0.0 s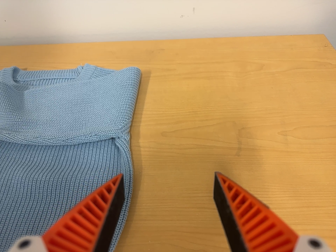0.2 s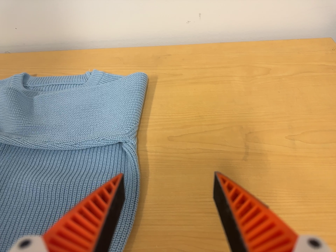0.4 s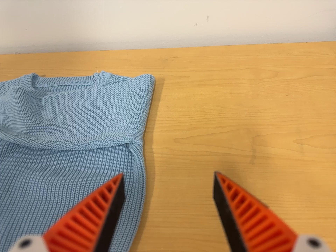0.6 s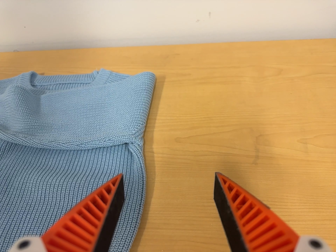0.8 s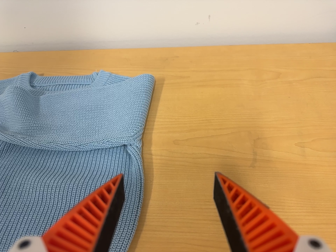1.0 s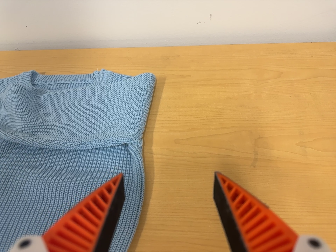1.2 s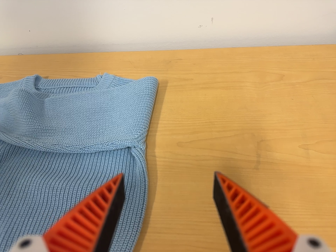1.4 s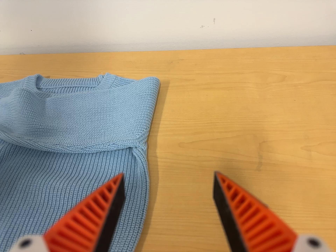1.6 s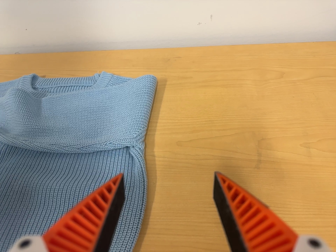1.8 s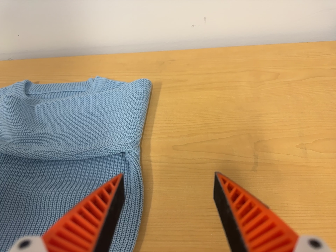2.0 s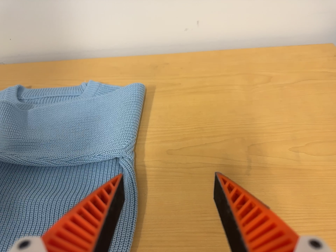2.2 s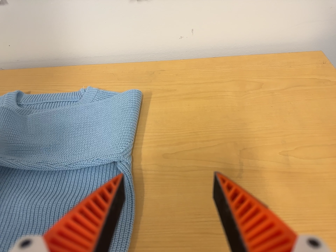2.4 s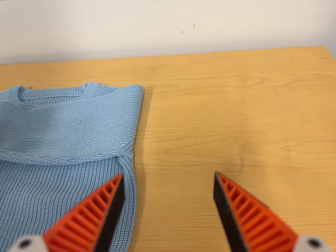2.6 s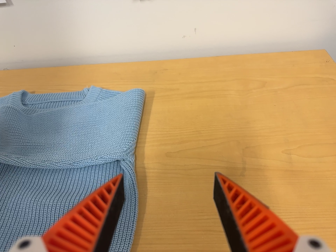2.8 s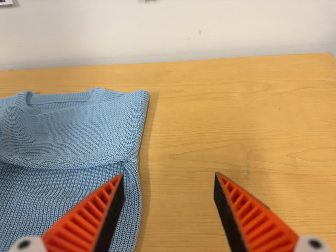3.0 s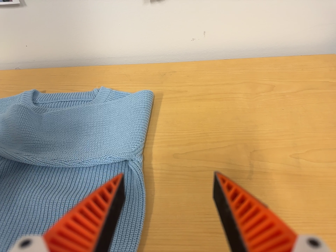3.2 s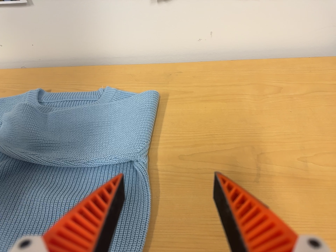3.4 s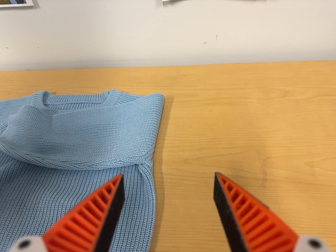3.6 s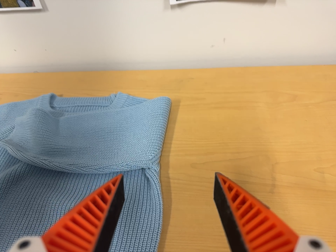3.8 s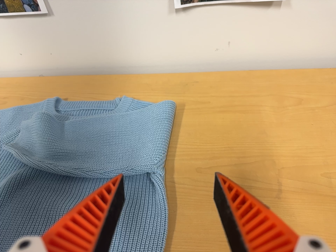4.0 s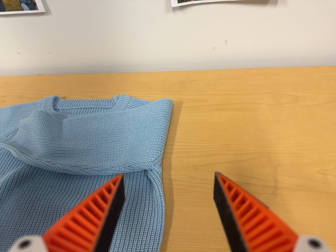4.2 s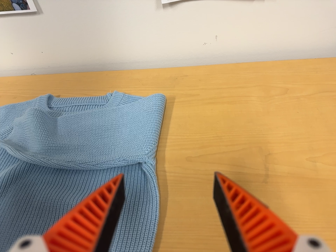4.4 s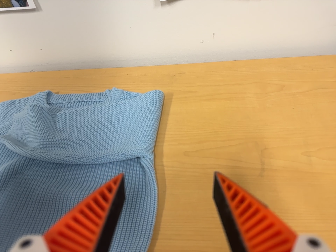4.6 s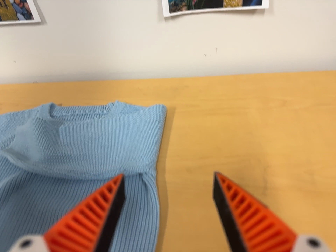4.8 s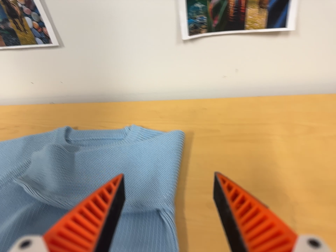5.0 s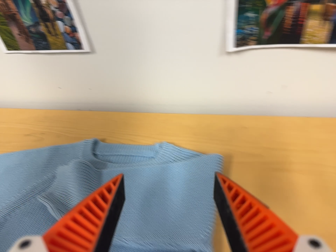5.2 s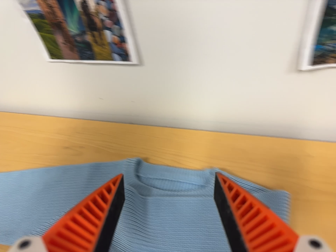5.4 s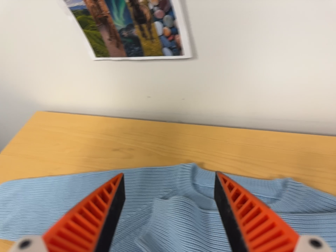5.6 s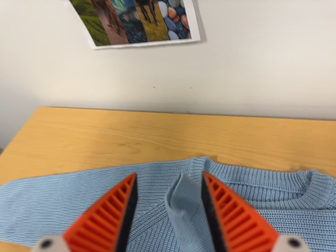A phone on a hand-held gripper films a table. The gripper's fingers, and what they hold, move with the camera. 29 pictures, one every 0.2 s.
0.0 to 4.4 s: The camera shifts only a little, or ends up much as it began.
4.4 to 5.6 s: The camera pans to its left by about 20 degrees. It travels forward, toward the top of its view and to its left, about 30 cm, so what stands in front looms larger.
The film runs backward here.
